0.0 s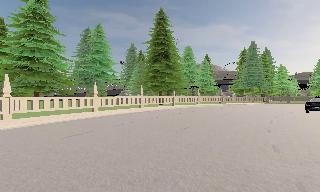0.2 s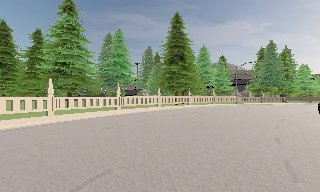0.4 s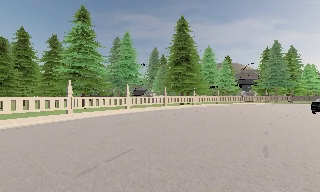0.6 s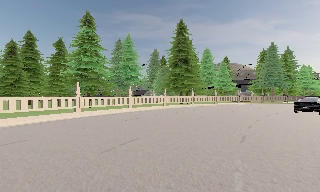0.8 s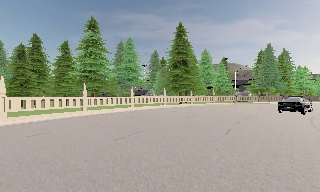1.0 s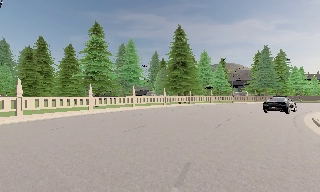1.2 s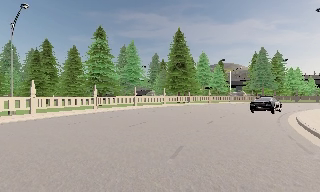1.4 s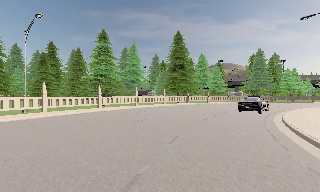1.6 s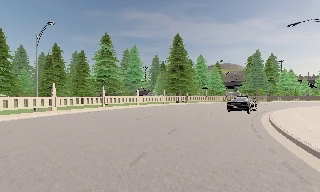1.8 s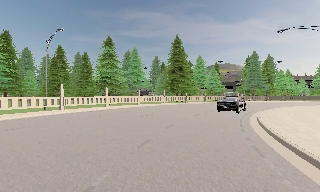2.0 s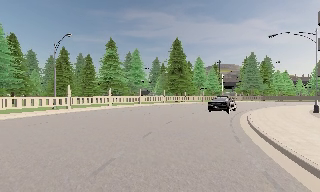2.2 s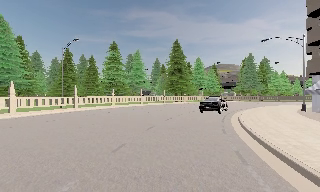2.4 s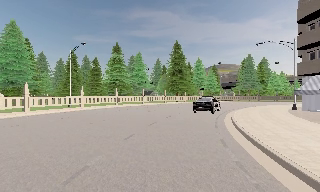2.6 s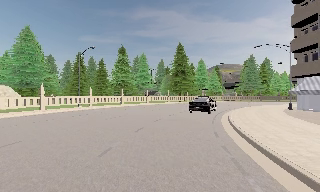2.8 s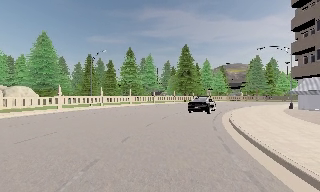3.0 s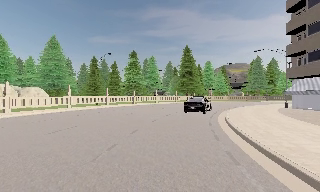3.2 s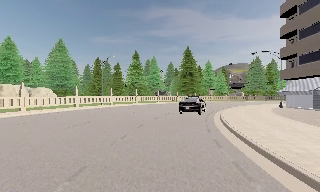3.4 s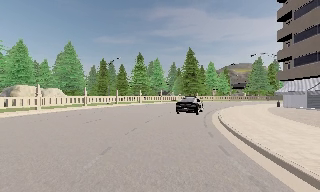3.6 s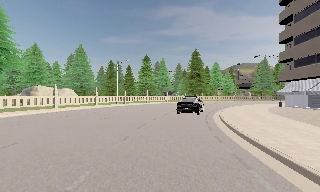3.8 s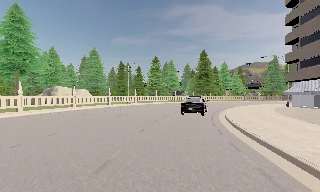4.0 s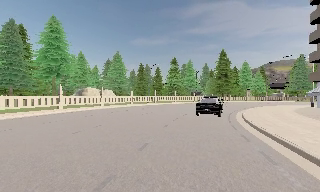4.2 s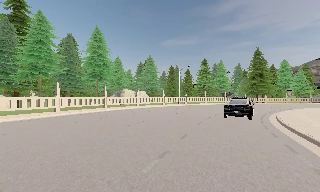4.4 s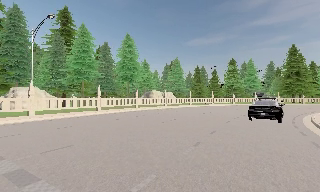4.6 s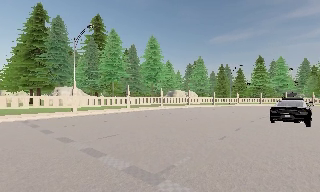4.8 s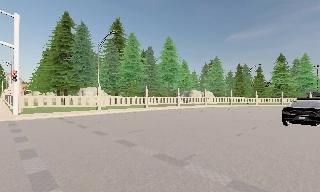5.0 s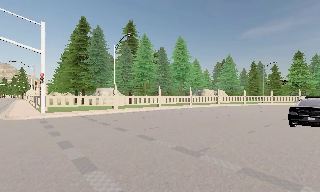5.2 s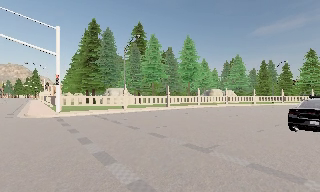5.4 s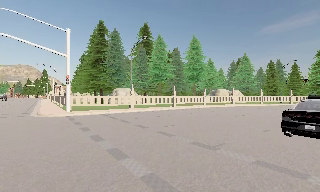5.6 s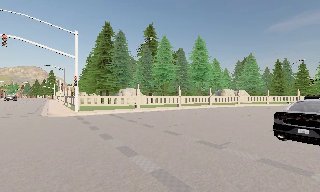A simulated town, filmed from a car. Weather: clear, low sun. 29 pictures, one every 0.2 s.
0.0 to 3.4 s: The scene slides to the right, as the camera pans about 15 degrees to its left. It travels backward, about 20 m, so what stands in front gets smaller.
3.4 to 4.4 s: The scene slides to the right, as the camera pans about 30 degrees to its left. It travels backward, about 7 m.
4.4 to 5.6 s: The scene slides to the right, as the camera pans about 25 degrees to its left. It travels backward, about 3.5 m, so what stands in front gets smaller. It loses speed.
The film runs backward here.
